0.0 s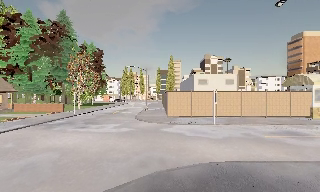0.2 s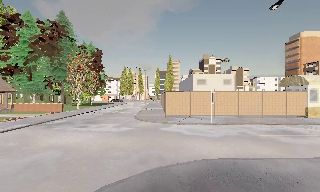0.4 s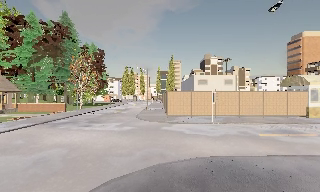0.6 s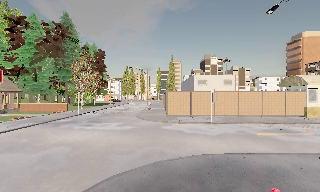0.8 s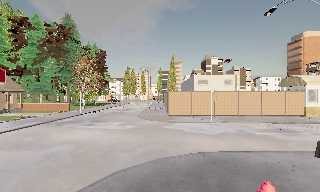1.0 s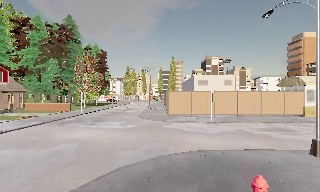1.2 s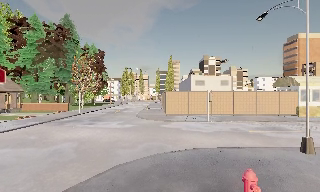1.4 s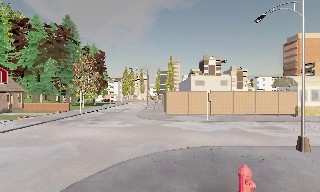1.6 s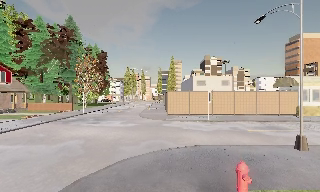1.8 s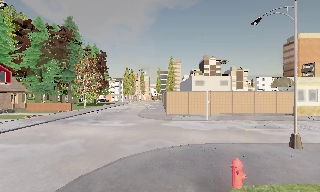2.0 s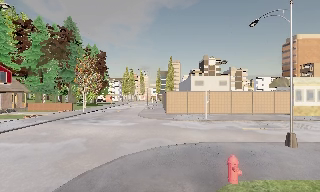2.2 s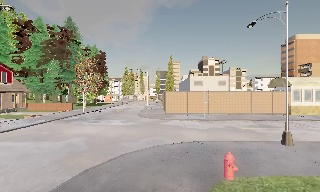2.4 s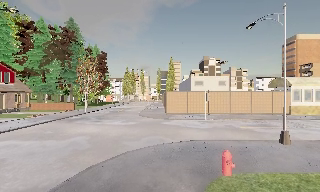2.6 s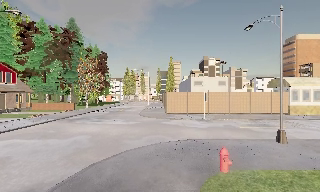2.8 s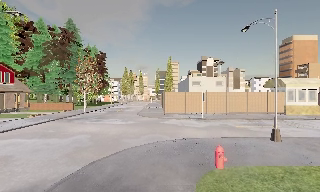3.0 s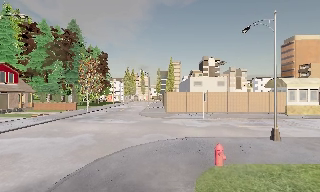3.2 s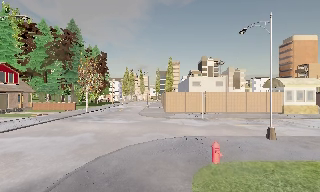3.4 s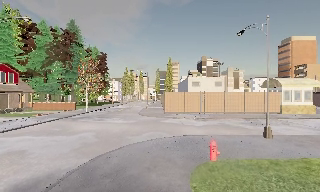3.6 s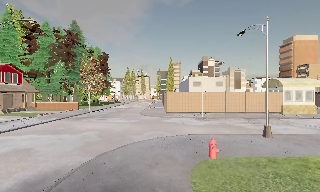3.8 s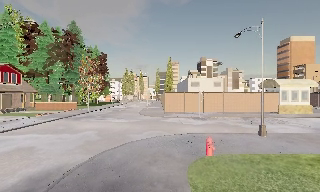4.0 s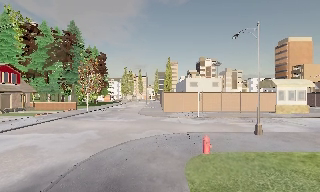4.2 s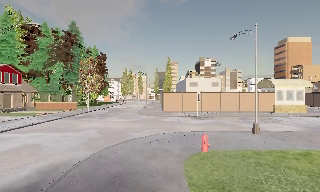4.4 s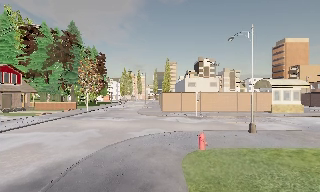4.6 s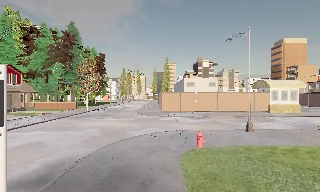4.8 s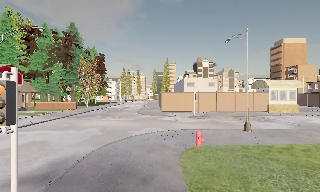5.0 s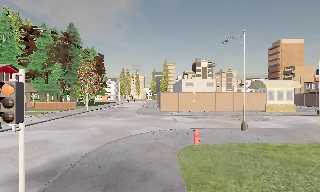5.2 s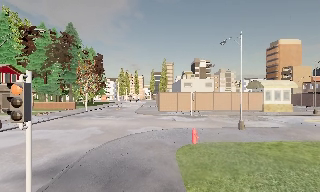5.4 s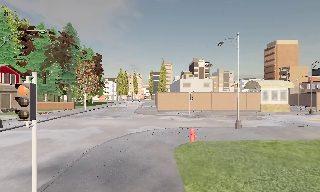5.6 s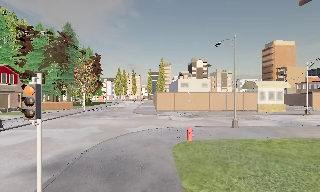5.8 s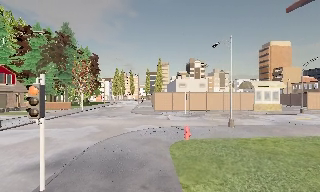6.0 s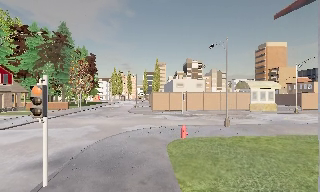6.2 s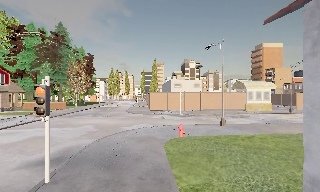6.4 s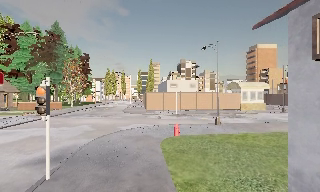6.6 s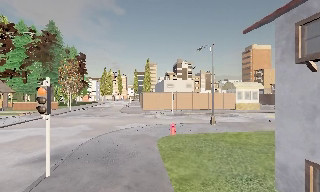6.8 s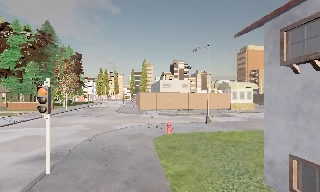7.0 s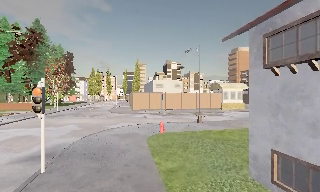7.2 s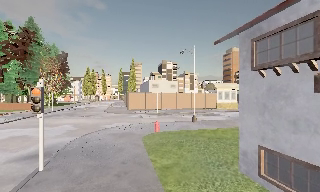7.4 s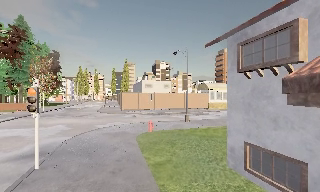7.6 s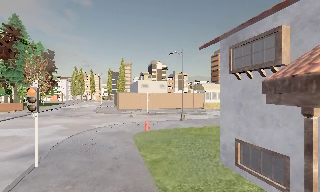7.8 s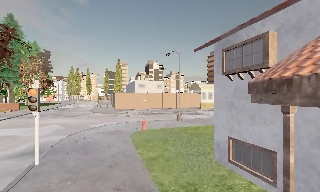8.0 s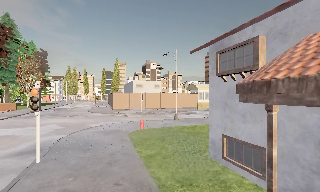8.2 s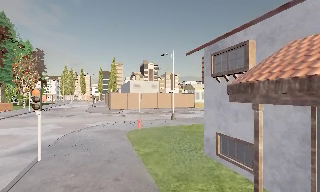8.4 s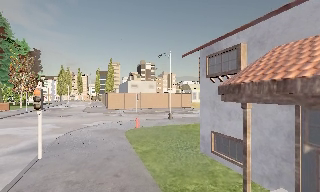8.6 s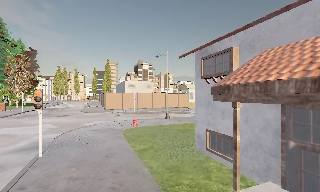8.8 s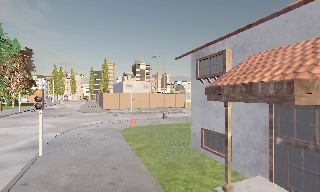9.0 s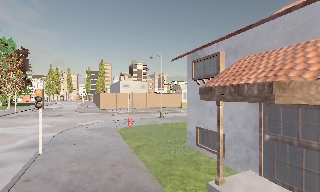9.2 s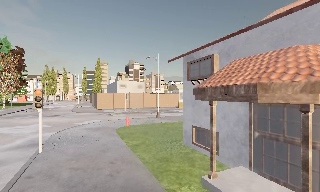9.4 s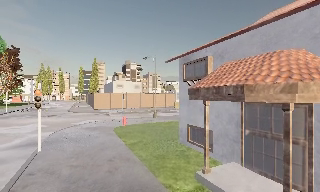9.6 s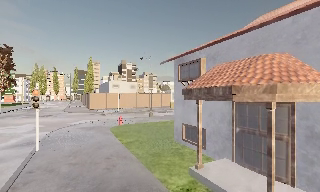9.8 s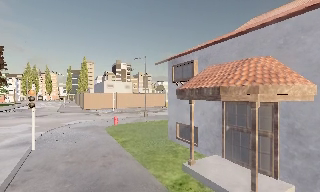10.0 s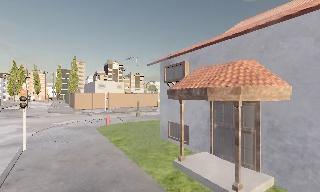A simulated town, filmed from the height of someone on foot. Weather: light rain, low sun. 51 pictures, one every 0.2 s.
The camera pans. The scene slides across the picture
to the left.
The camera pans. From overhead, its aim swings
clockwise.
0.0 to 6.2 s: The camera travels backward, about 8 m, so what stands in front gets smaller.
6.2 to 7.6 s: The camera swings to its right by about 10 degrees, and the scene slides to the left. It travels backward, about 2 m, so what stands in front gets smaller.
7.6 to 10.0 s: The camera swings to its right by about 15 degrees, and the scene slides to the left. It travels backward, about 3 m, so what stands in front gets smaller.
The film runs backward here.
